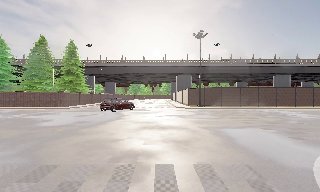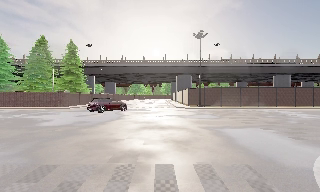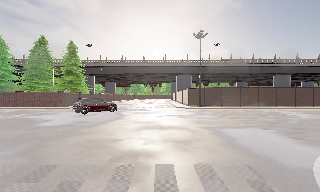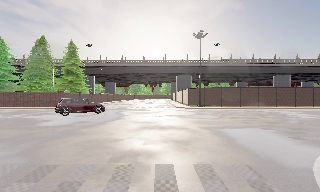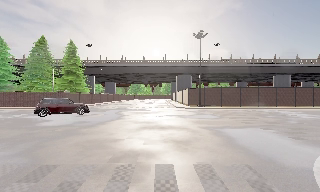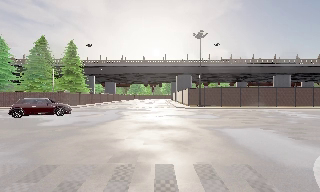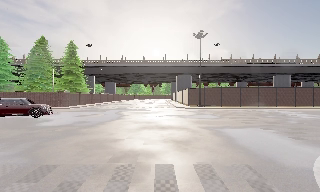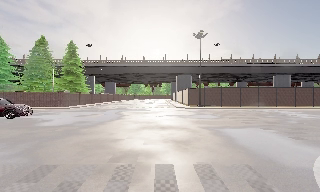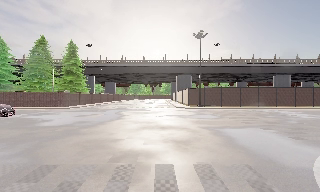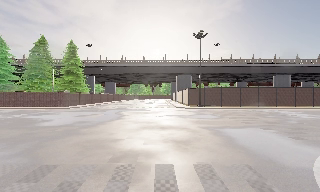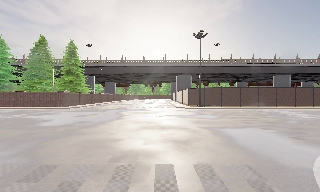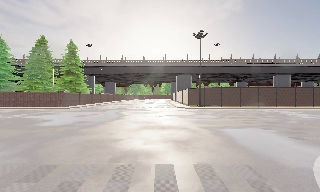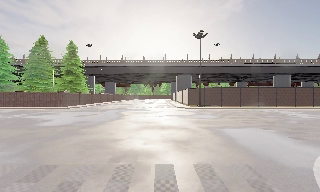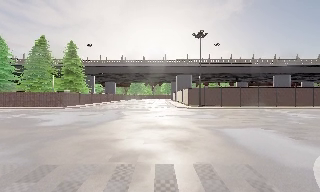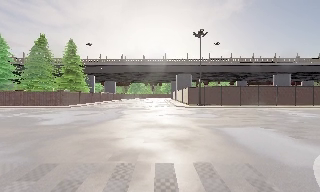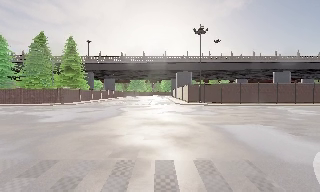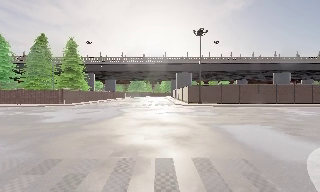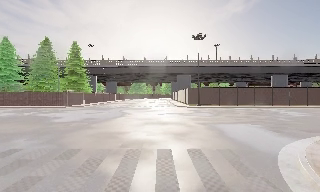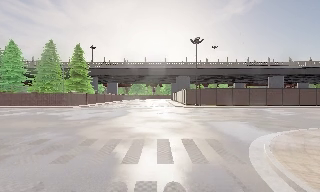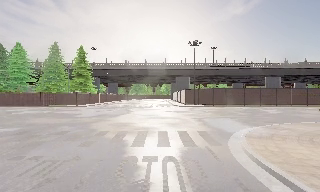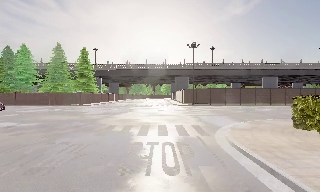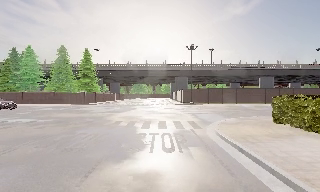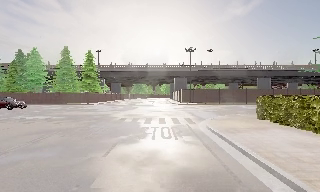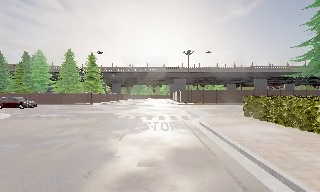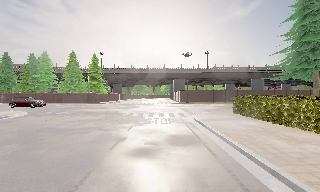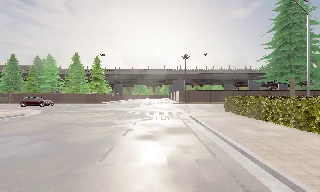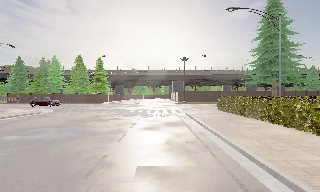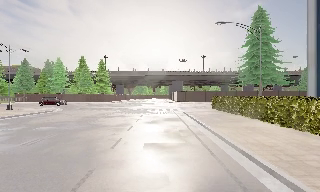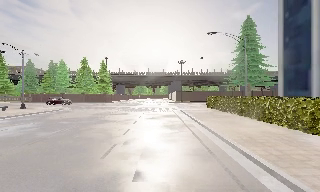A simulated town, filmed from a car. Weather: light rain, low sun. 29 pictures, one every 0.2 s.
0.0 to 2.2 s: The camera keeps its place and its aim.
2.2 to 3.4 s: The camera travels backward, about 1 m, so what stands in front gets smaller. It gains speed.
3.4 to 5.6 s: The camera travels backward, about 20 m, so what stands in front gets smaller.
The film runs backward here.
